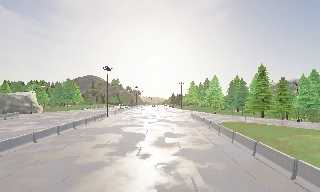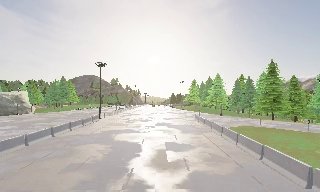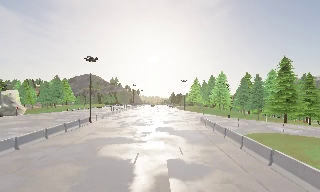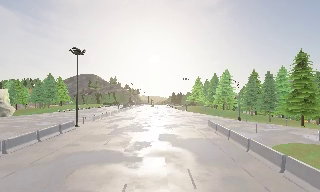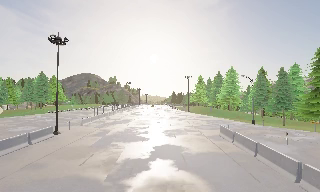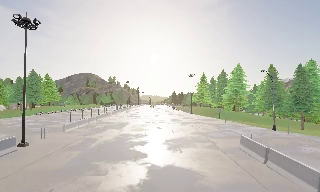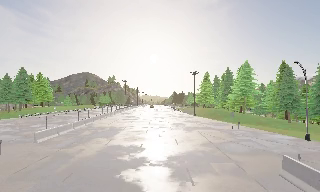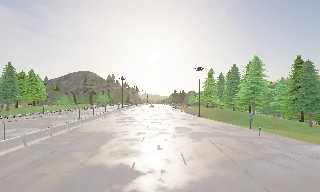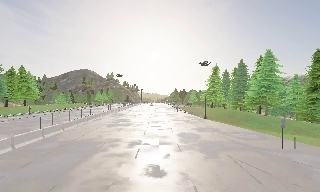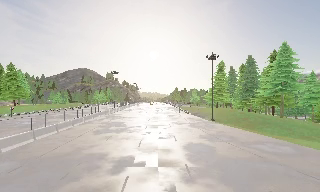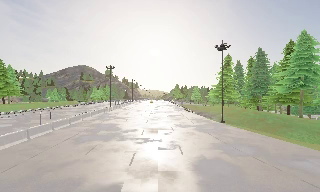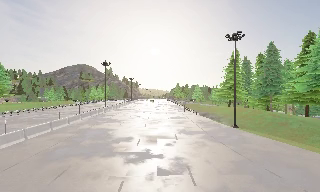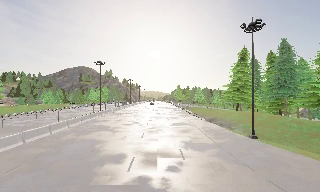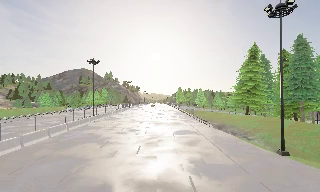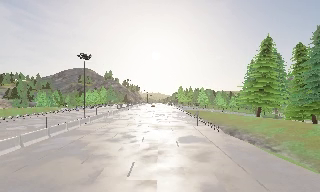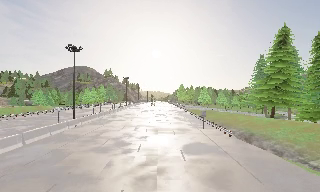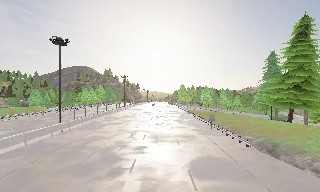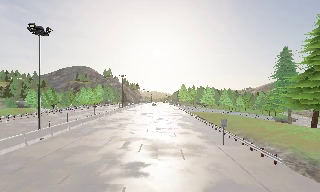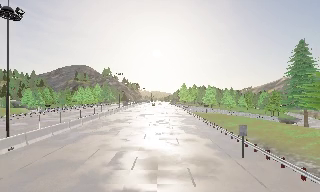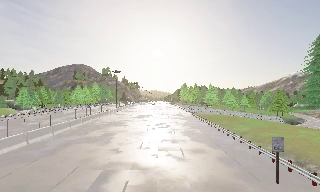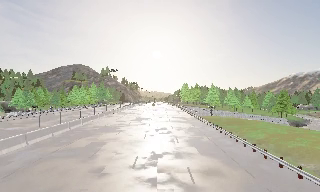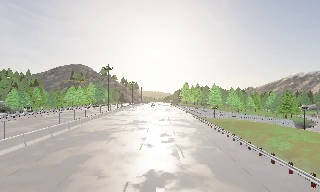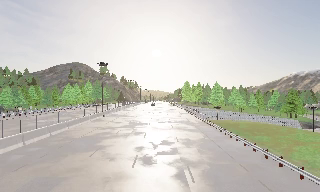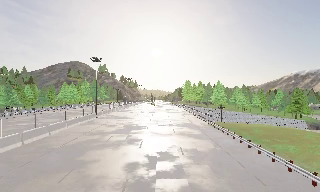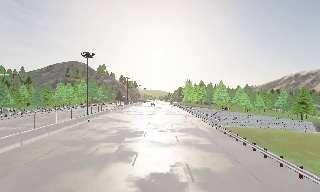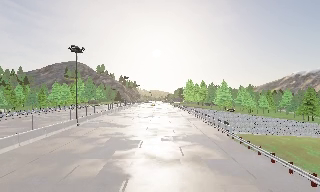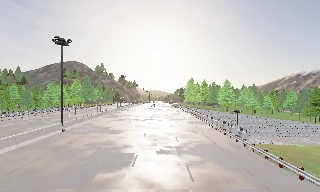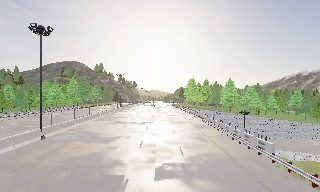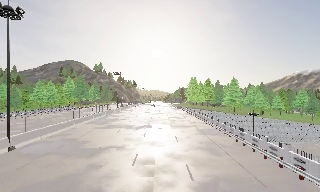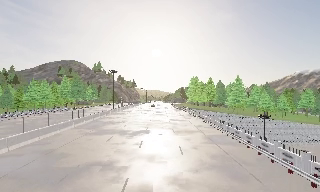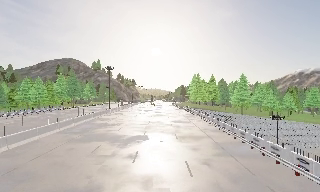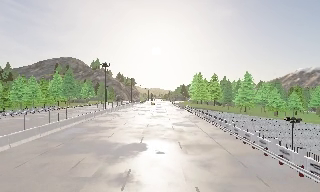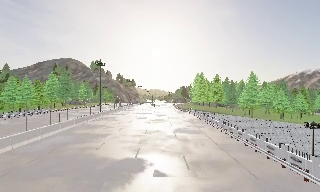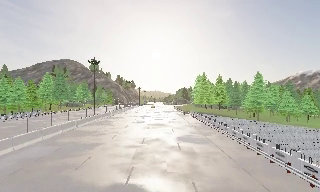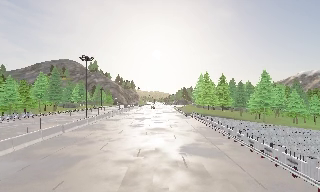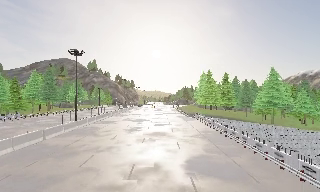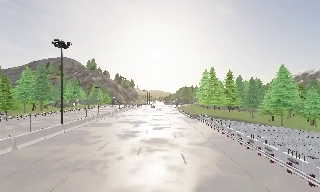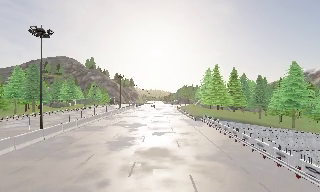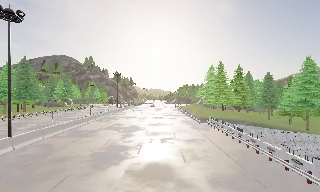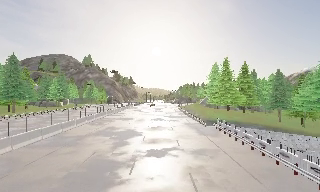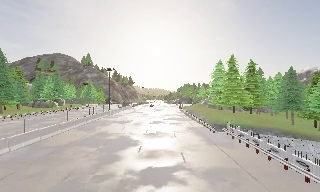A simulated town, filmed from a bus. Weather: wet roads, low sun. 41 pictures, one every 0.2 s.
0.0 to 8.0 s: The camera travels forward, about 155 m, so what stands in front looms larger.
The film runs forward here.
